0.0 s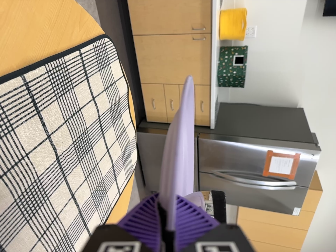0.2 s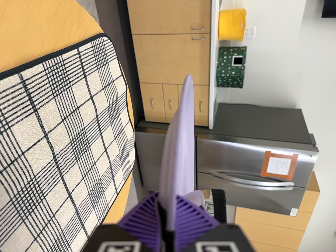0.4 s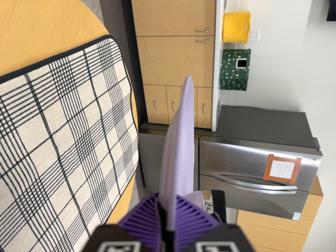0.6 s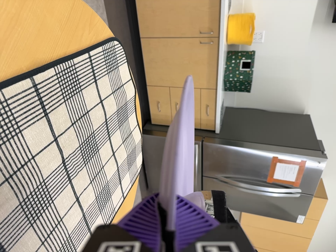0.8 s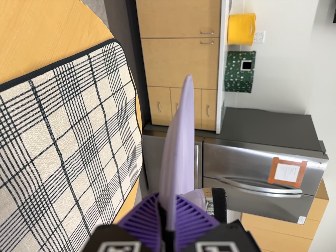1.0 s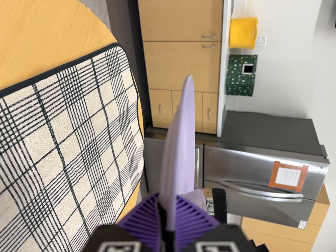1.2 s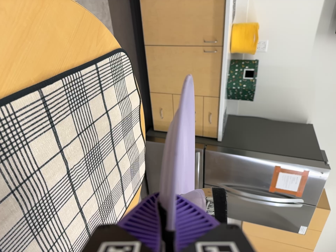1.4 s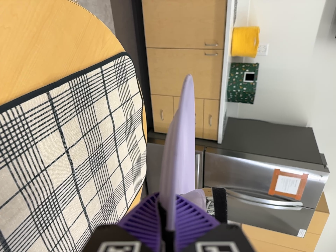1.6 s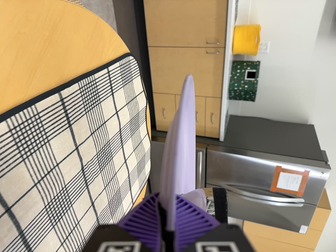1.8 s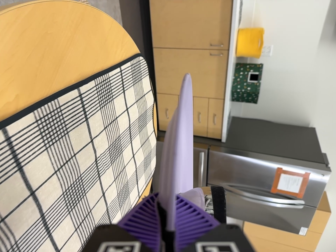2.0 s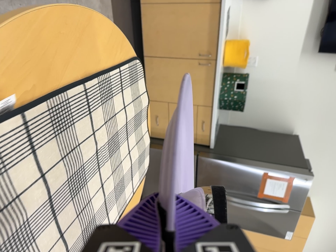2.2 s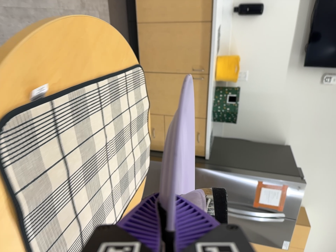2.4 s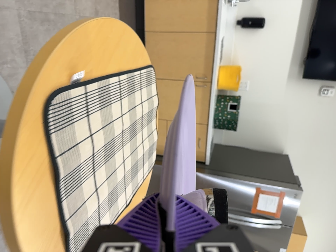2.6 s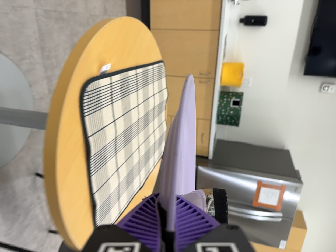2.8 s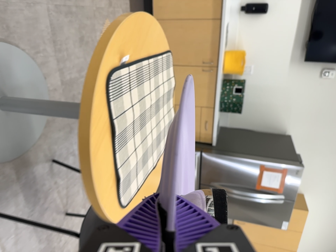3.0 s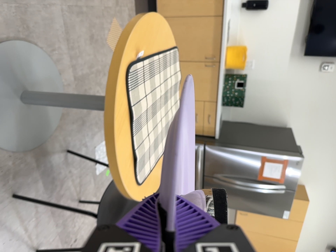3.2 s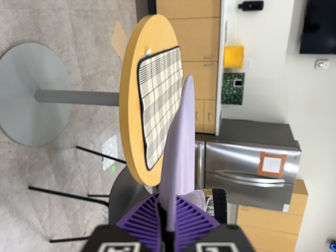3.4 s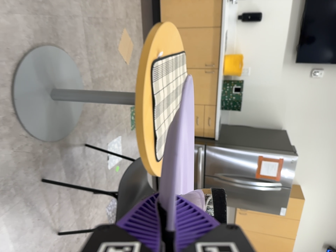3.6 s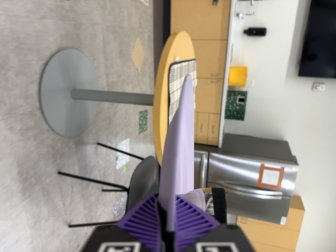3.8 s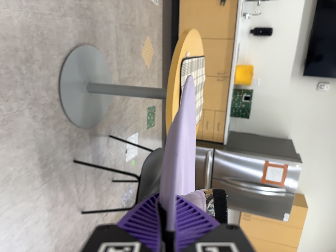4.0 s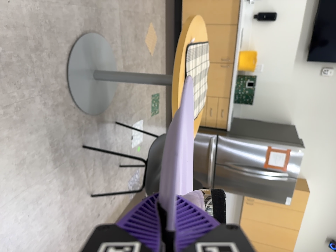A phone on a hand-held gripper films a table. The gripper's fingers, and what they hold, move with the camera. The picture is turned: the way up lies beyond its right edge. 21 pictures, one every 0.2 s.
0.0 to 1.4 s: The camera shifts only a little, or ends up much as it began.
1.4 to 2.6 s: The camera travels backward and toward the bottom of its view, about 40 cm, so what stands in front gets smaller. Its aim tips toward the top of its view by about 10 degrees.
2.6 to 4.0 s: The camera travels backward and toward the bottom of its view, about 70 cm, so what stands in front gets smaller.
The film runs backward here.
